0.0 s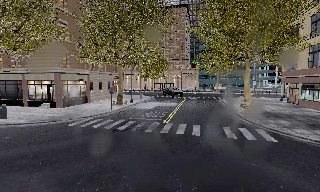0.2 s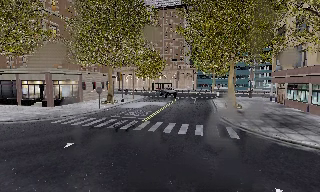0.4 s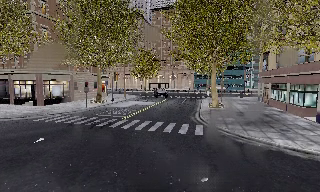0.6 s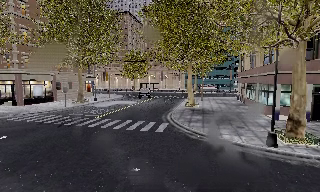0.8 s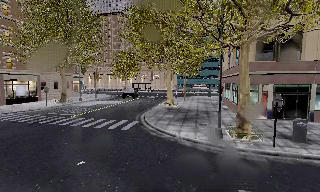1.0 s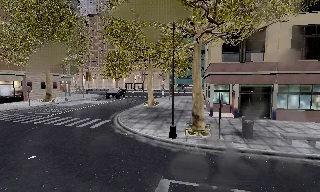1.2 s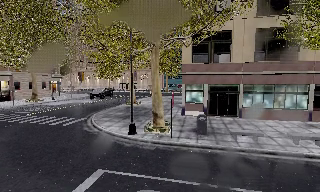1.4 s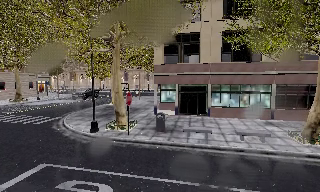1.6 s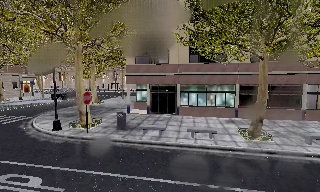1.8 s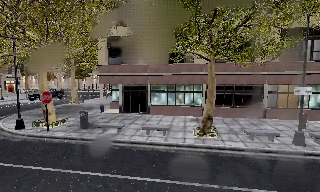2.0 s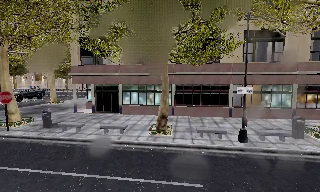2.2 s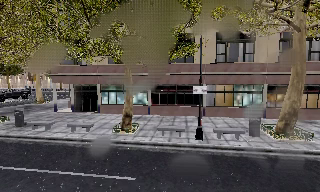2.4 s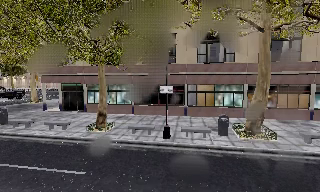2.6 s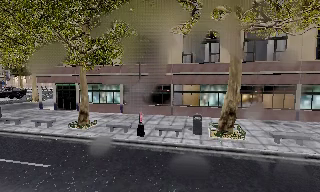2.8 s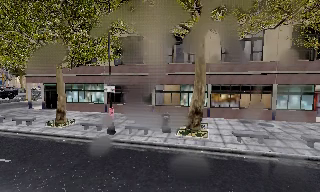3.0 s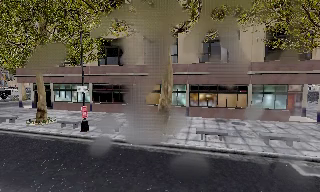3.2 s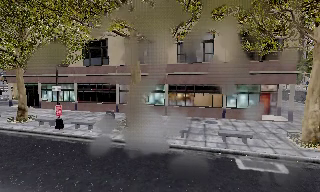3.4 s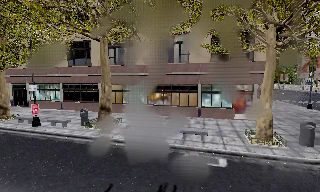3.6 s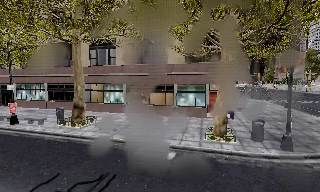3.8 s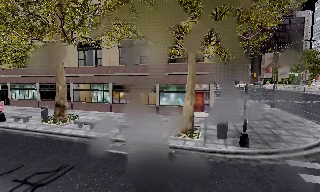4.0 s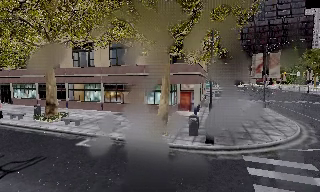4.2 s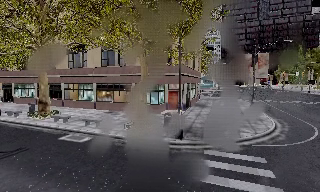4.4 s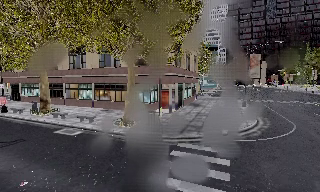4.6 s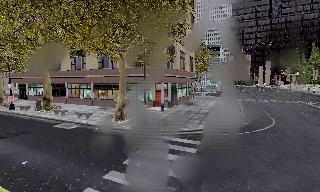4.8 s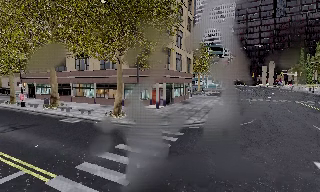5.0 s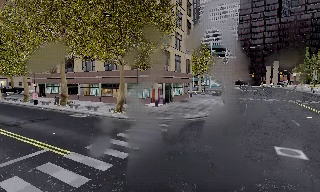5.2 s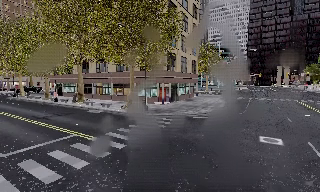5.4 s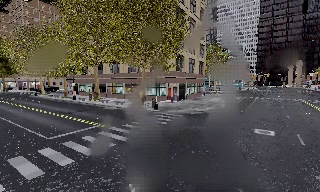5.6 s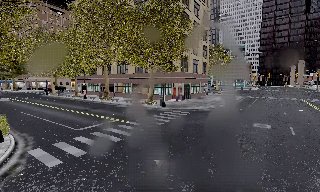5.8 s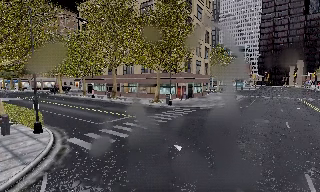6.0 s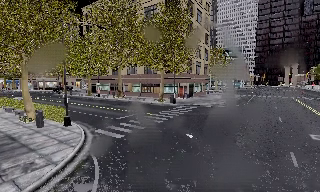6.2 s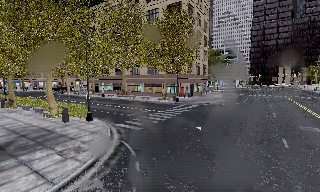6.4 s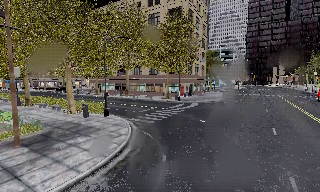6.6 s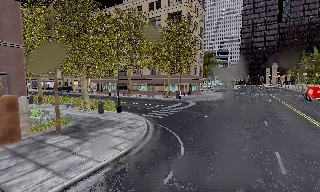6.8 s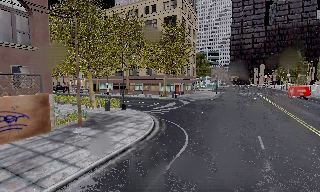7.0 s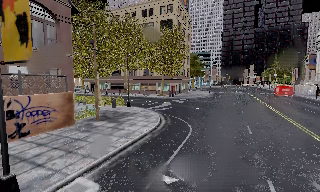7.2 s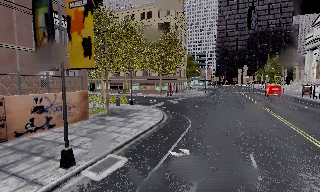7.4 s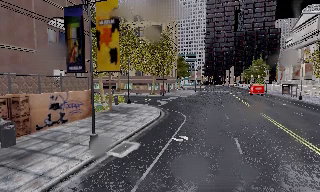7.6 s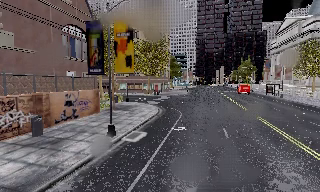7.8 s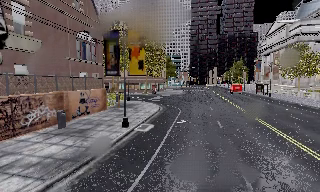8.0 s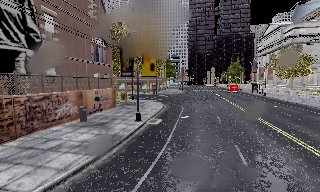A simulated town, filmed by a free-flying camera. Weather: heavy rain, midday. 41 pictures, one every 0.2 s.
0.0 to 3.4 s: The camera travels to its right, about 40 m, so close, fixed things drift to the left.
3.4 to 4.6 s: The camera travels to its right and backward, about 11 m, so close, fixed things drift to the left.
4.6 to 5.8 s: The camera travels backward, about 10 m, so what stands in front gets smaller.
5.8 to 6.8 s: The camera travels backward and to its left, about 11 m, so what stands in front gets smaller.
6.8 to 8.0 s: The camera pans to its right, which is clockwise from overhead, by about 15 degrees. It travels backward and to its left, about 12 m, so what stands in front gets smaller.
The film runs forward here.
